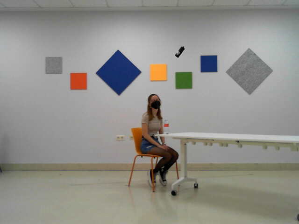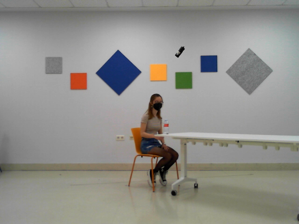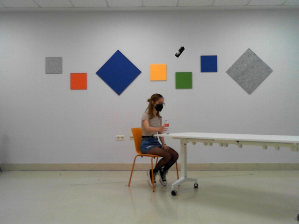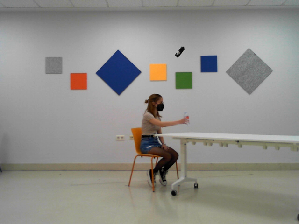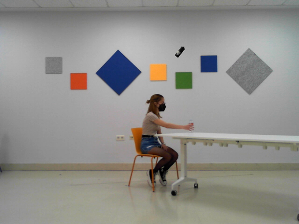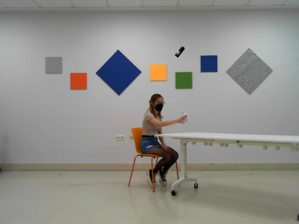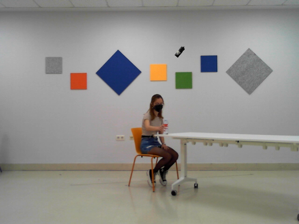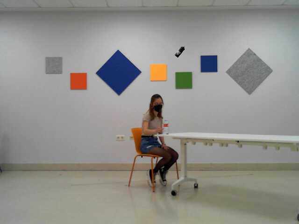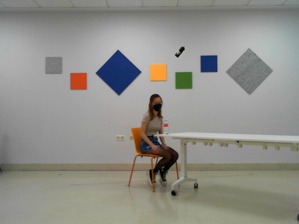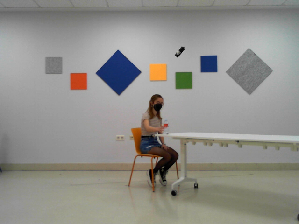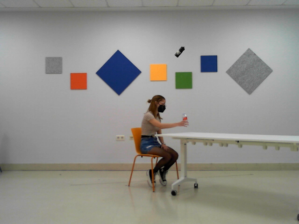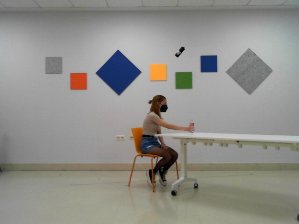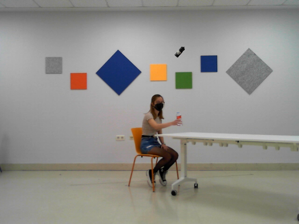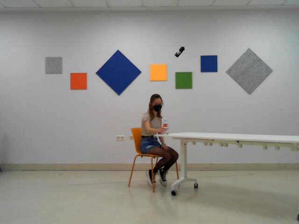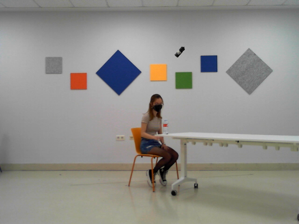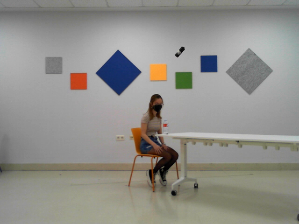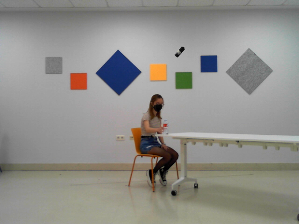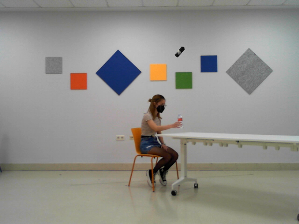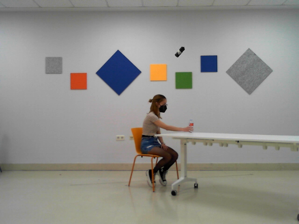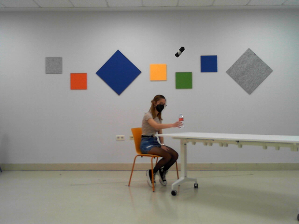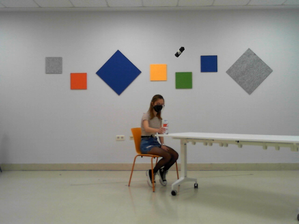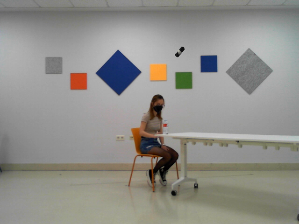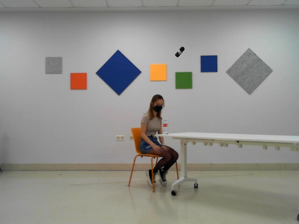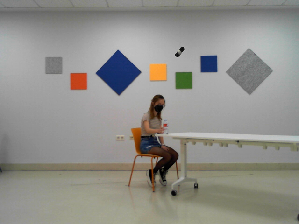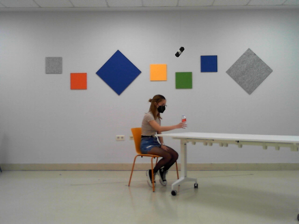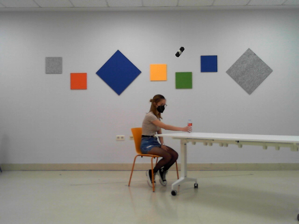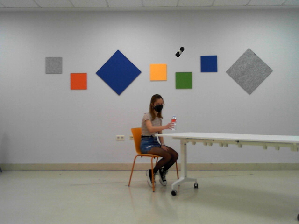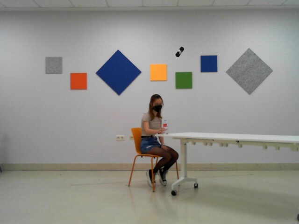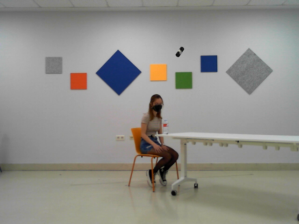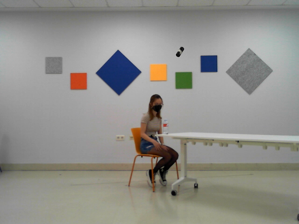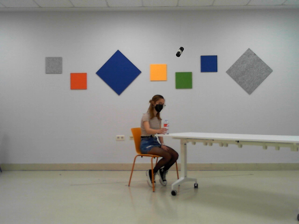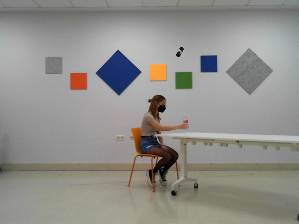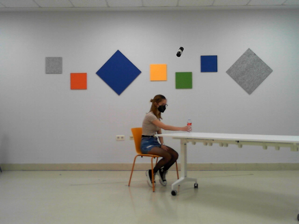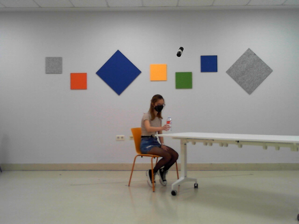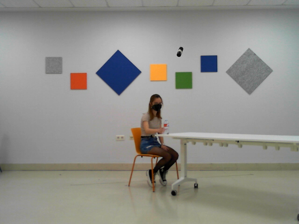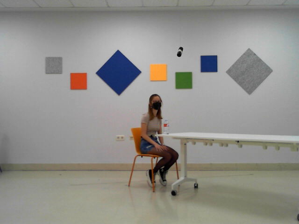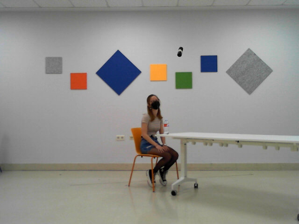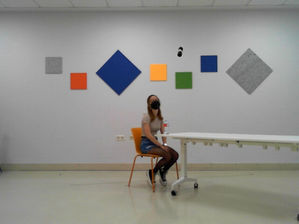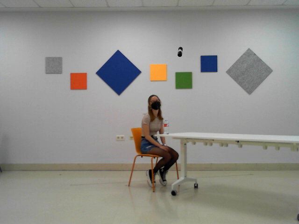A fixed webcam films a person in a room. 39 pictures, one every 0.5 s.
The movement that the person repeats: Move a bottle from side to side, right hand.
